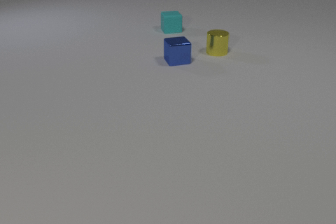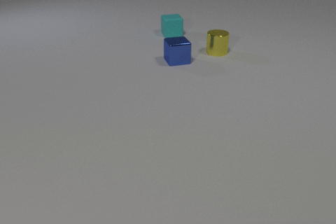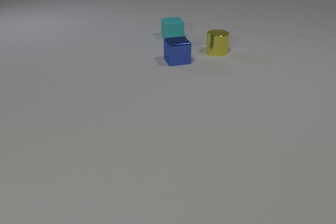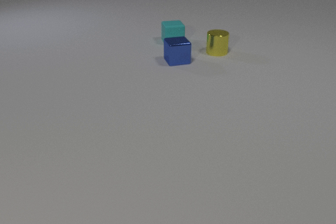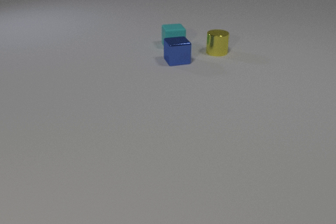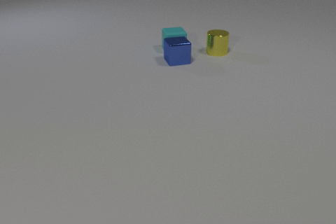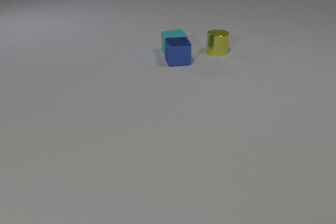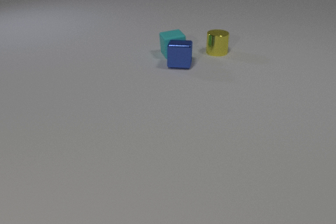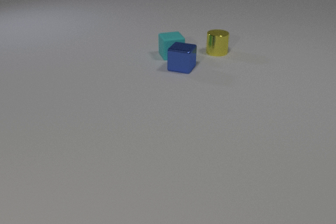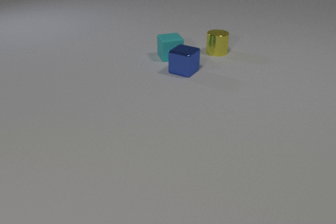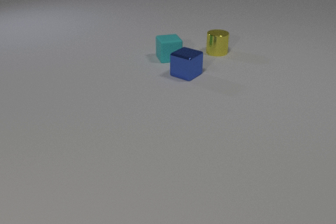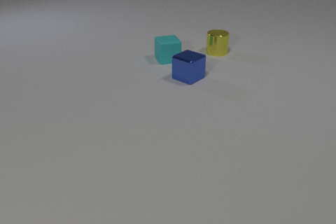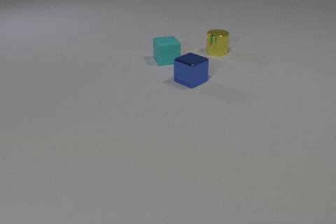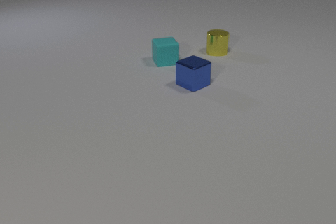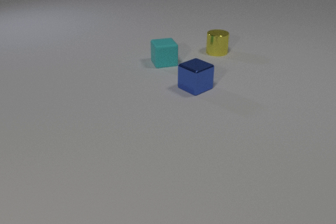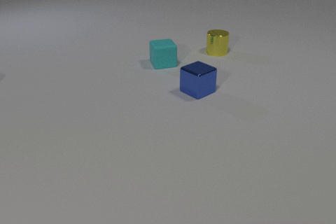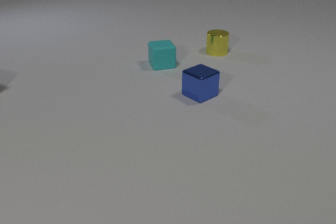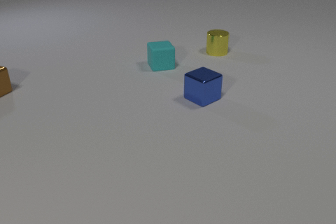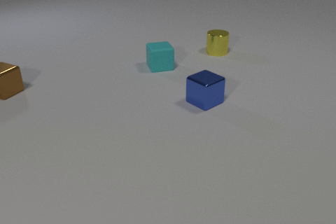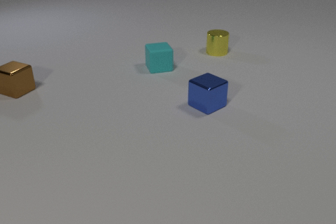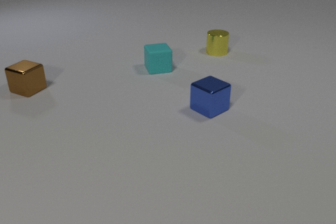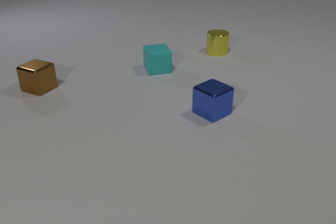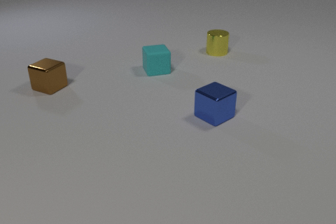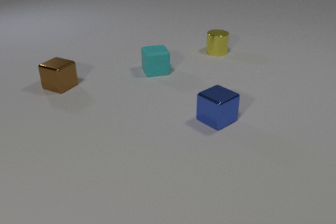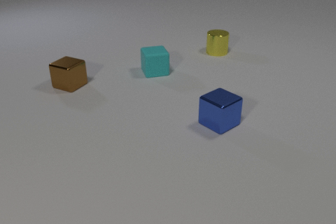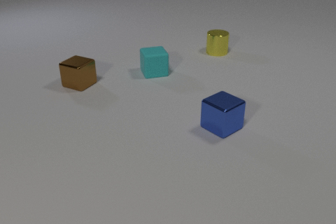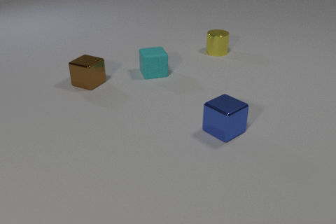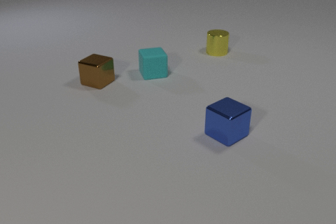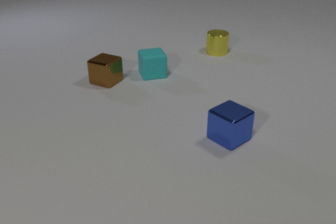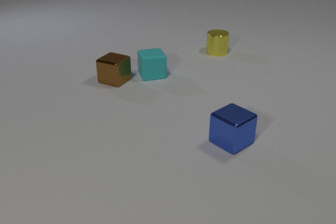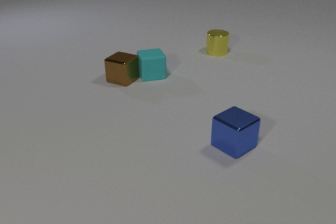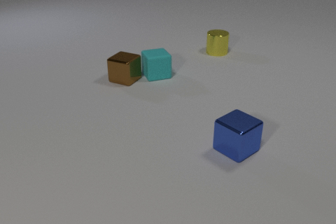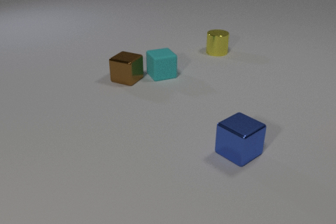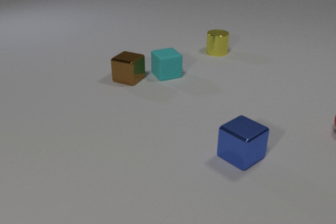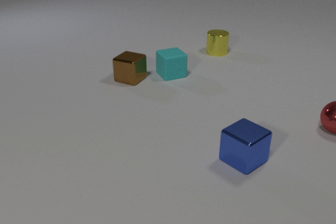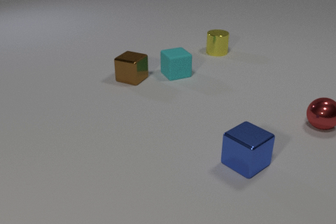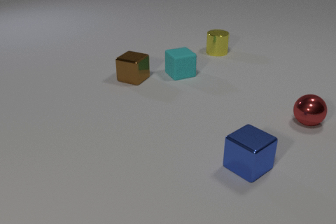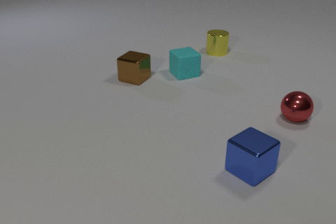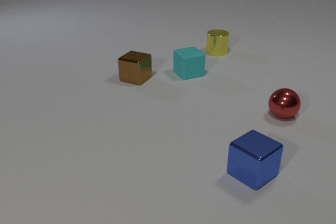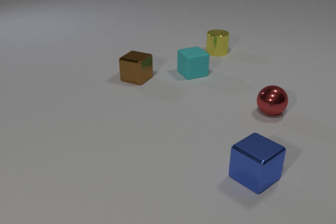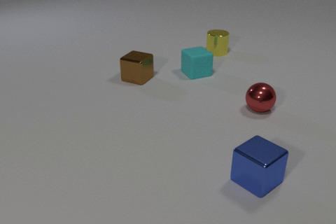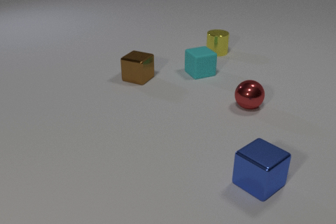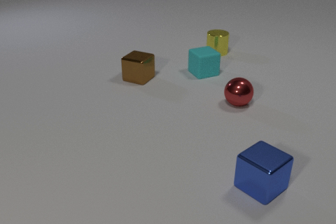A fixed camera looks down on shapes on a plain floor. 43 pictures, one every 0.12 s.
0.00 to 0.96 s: The cyan rubber cube slides toward the camera. The blue metal cube slides toward the camera, spins so that its near face slides to the left, clockwise seen from above. The cyan rubber cube and the blue metal cube collide.
0.96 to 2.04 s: The cyan rubber cube slides toward the camera. The blue metal cube slides toward the camera, spins so that its near face slides to the left, clockwise seen from above. The brown metal cube comes in at the left edge, slides to the right.
2.04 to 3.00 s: The cyan rubber cube slides toward the camera and to the left. The blue metal cube slides toward the camera. The brown metal cube slides to the right.
3.00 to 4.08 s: The cyan rubber cube slides to the right. The blue metal cube slides toward the camera and to the right. The brown metal cube slides to the right. The red metal sphere comes in at the right edge, rolls to the left. The cyan rubber cube and the brown metal cube collide.
4.08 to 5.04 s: The cyan rubber cube slides to the right. The blue metal cube slides toward the camera and to the right. The brown metal cube slides to the right. The red metal sphere rolls to the left.
What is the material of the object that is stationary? metal.
What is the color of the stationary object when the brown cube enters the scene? yellow.
What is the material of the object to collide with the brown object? rubber.
